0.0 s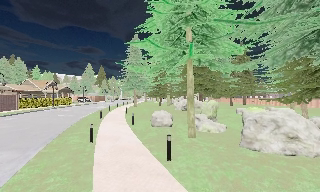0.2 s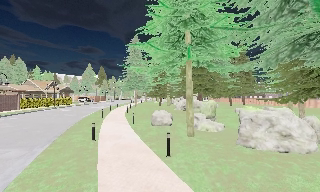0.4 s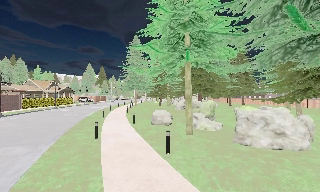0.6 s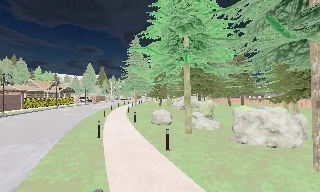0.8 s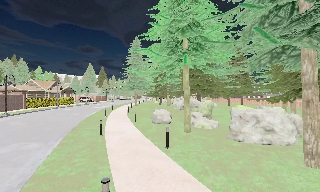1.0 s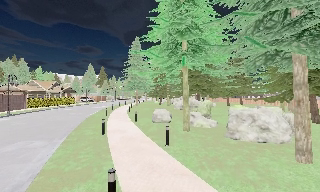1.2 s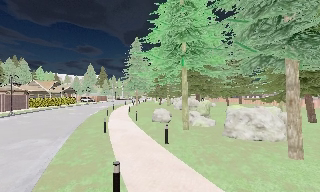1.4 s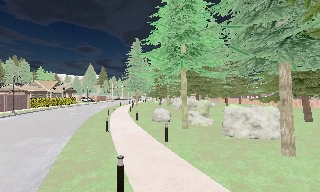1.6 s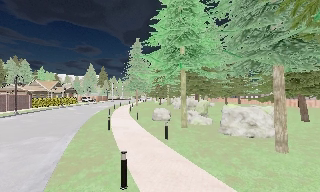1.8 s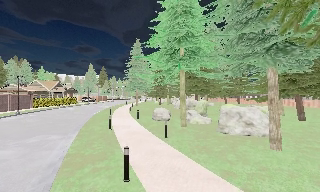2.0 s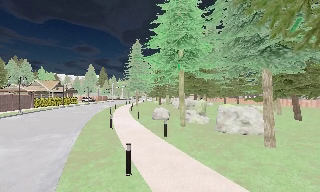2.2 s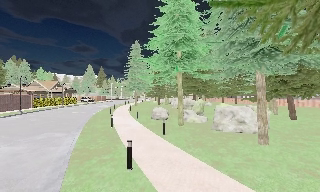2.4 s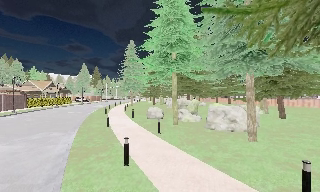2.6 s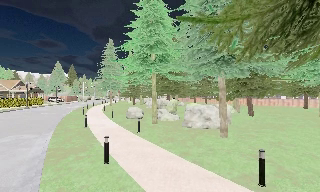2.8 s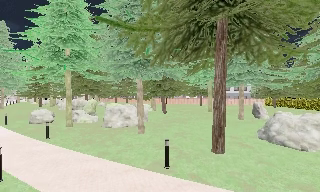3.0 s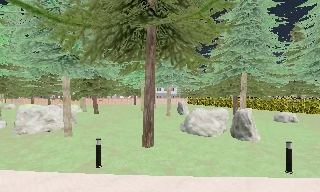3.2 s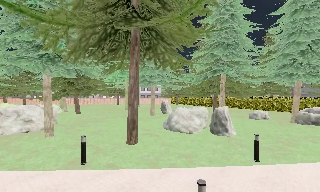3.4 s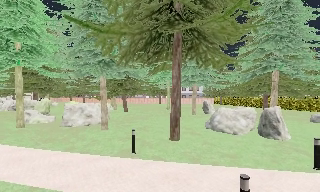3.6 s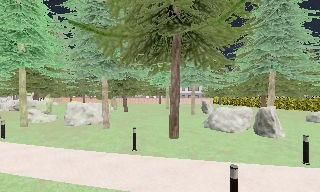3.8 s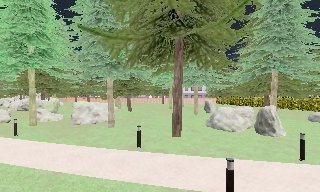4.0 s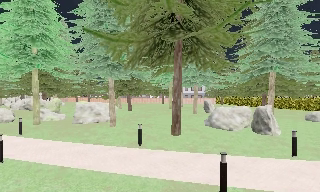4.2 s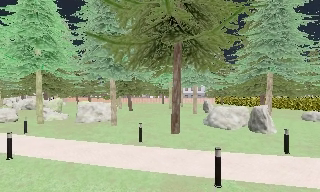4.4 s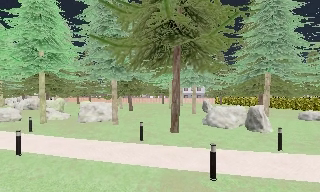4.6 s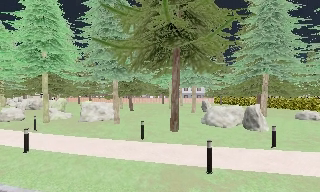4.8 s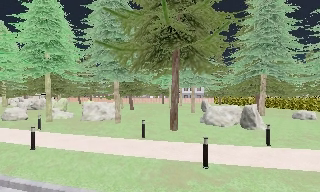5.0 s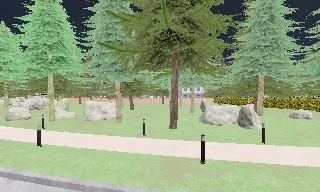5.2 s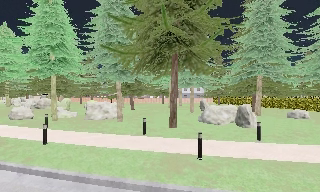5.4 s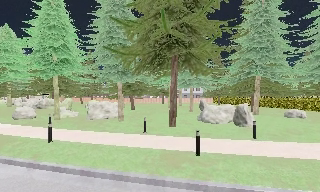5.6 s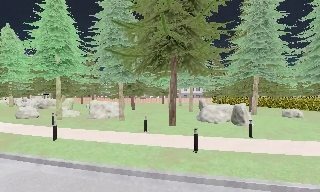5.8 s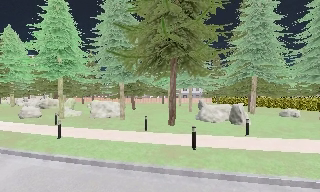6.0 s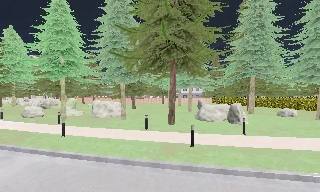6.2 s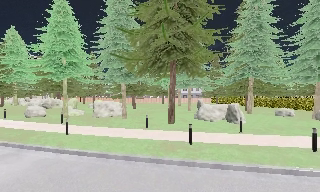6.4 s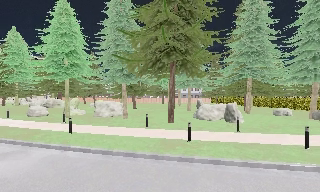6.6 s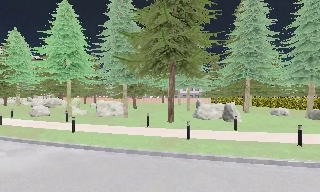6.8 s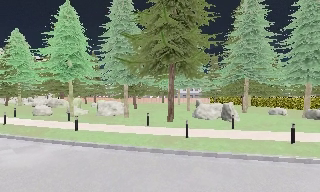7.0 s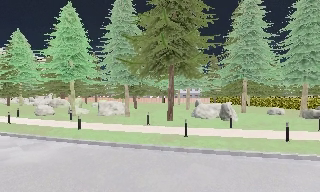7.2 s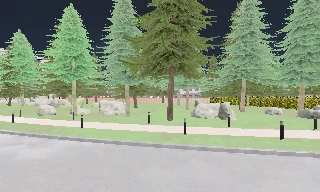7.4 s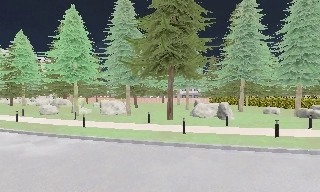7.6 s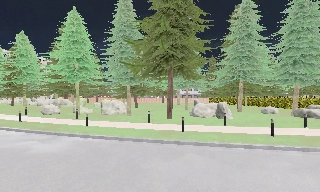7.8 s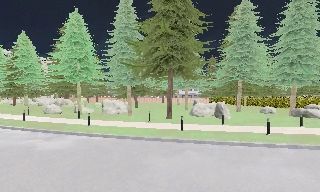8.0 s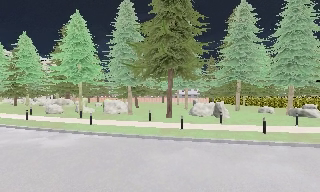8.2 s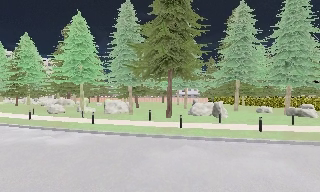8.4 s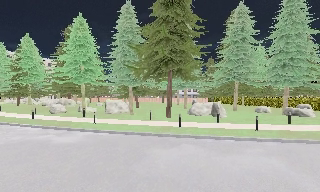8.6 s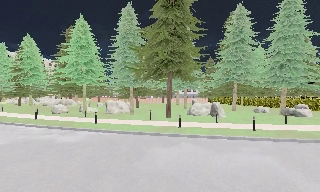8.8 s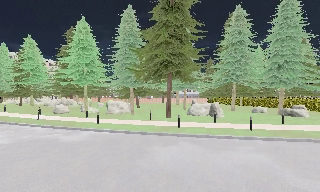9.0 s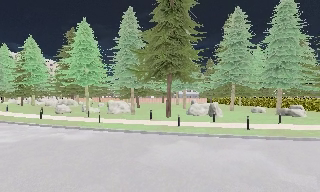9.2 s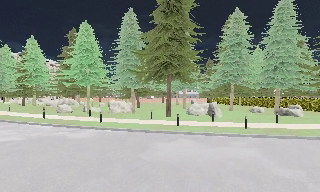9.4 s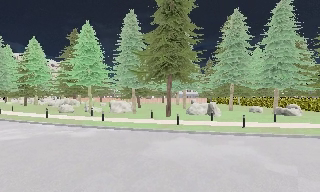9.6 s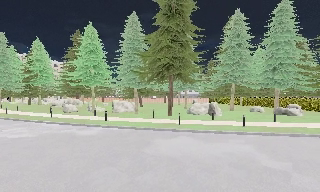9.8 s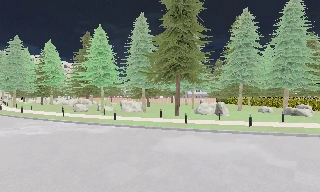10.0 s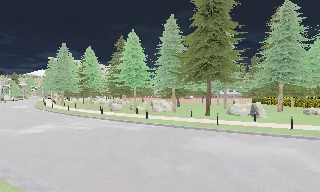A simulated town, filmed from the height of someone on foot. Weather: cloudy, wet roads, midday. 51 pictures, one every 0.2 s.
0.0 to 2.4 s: The camera travels backward, about 4 m, so what stands in front gets smaller.
2.4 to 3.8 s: The camera swings to its right by about 50 degrees, and the scene slides to the left. It travels backward, about 2 m.
3.8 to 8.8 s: The camera travels backward, about 8 m, so what stands in front gets smaller.
8.8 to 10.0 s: The scene slides to the right, as the camera pans about 15 degrees to its left. It travels backward, about 2 m, so what stands in front gets smaller.
The film runs backward here.
